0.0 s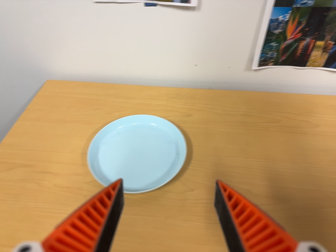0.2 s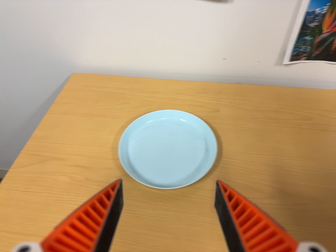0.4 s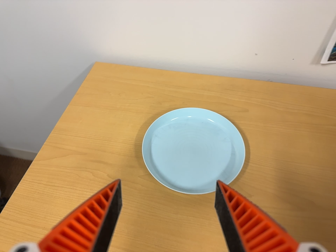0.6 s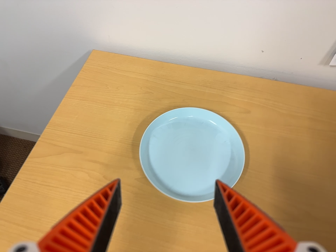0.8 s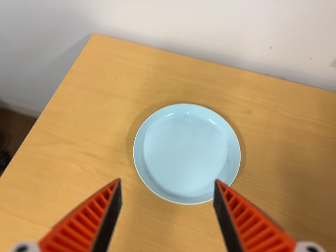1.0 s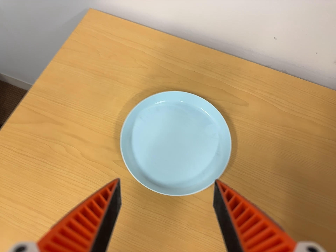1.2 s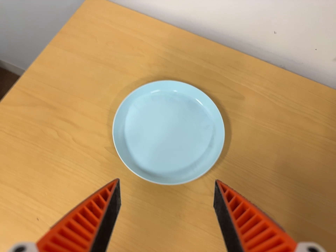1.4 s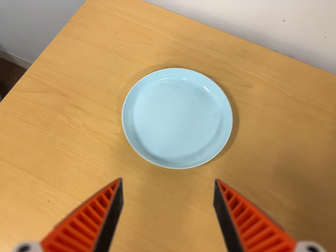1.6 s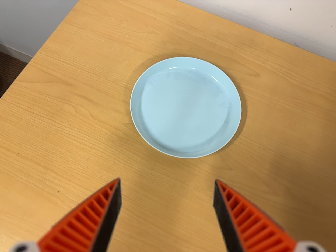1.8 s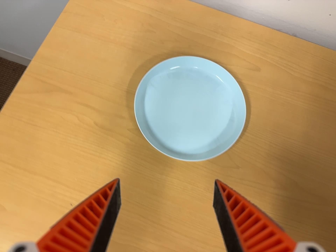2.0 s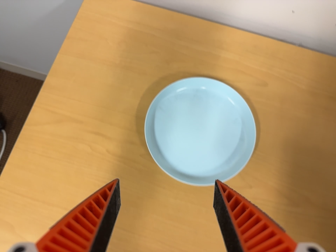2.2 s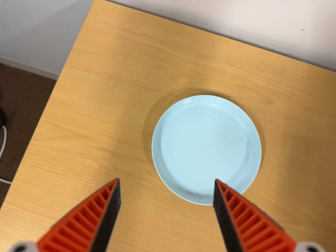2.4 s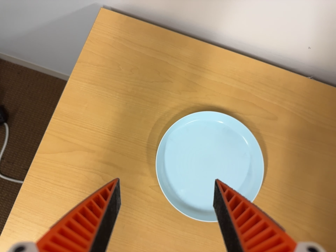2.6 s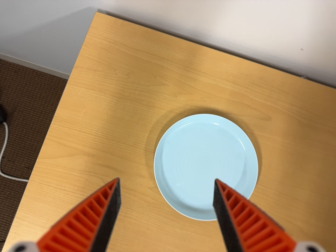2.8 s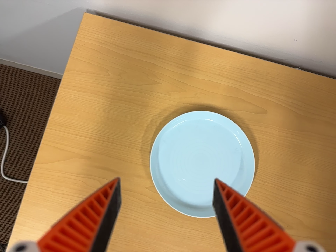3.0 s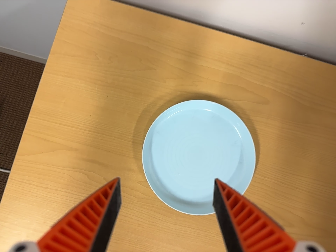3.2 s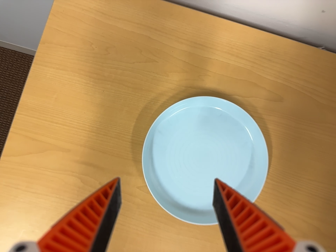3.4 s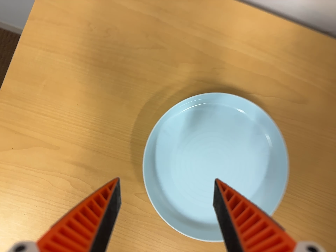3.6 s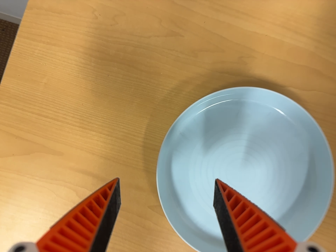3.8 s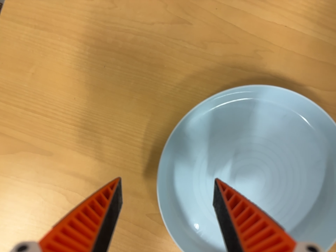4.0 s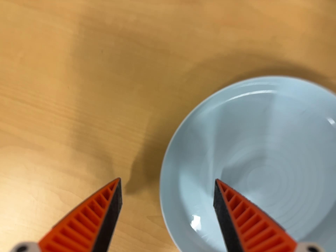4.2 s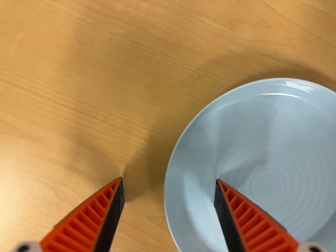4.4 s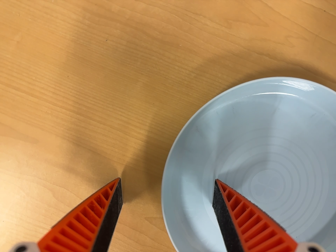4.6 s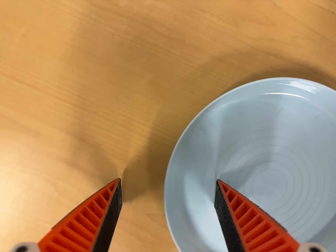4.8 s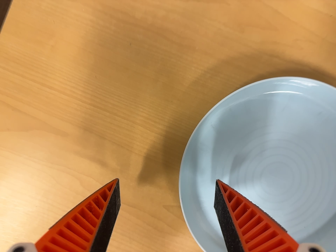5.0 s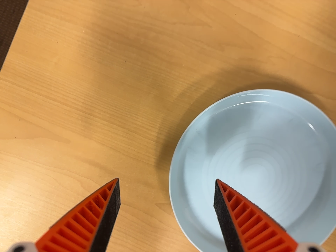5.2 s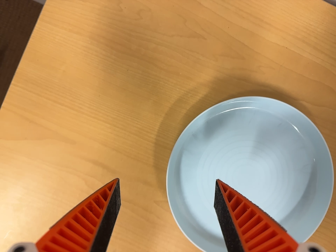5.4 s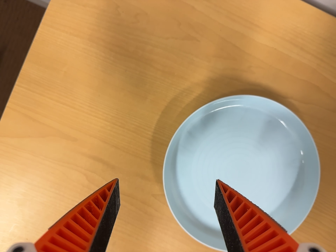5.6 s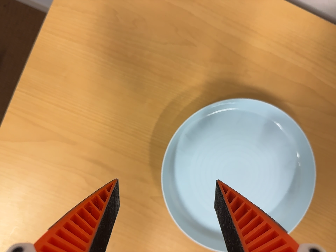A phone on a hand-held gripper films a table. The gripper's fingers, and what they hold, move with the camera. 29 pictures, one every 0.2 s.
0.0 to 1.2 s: The camera travels toward the top of its view and forward, about 14 cm. Its aim tips toward the bottom of its view by about 20 degrees. It rolls about its line of sight by about 15 degrees, and the scene rotates clockwise.
1.2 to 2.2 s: The camera travels toward the top of its view and to its left, about 14 cm. Its aim tips toward the bottom of its view by about 10 degrees.
2.2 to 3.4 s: The camera travels forward and toward the top of its view, about 14 cm, so what stands in front looms larger. Its aim tips toward the bottom of its view by about 10 degrees.
3.4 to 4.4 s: The camera travels forward, about 12 cm, so what stands in front looms larger.
4.4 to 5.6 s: The camera travels backward, about 10 cm, so what stands in front gets smaller.
The film runs forward here.
